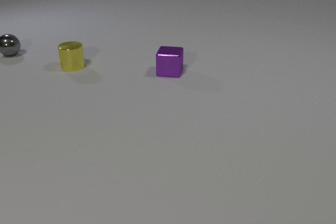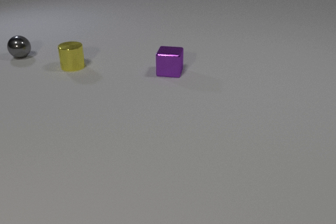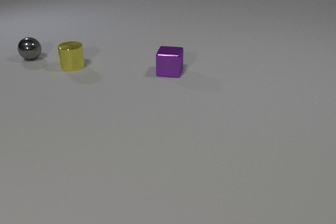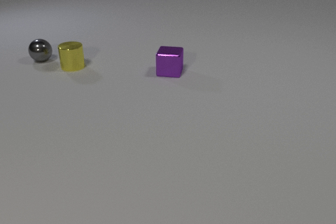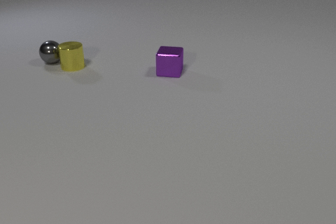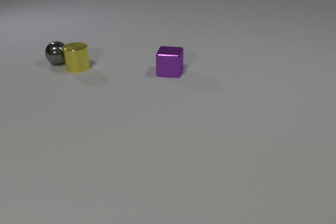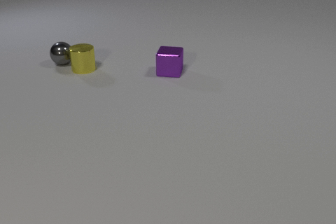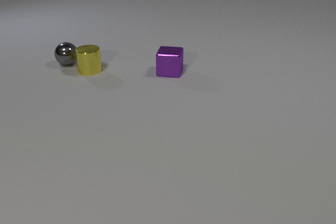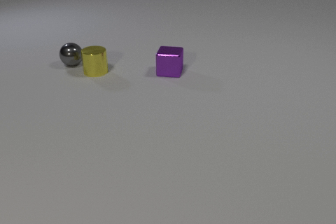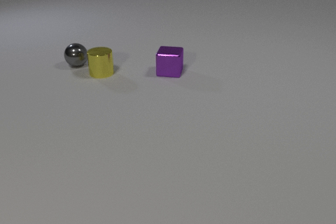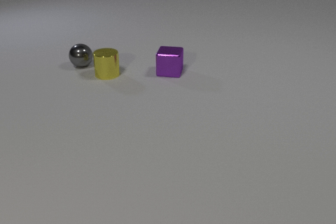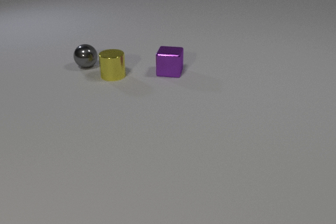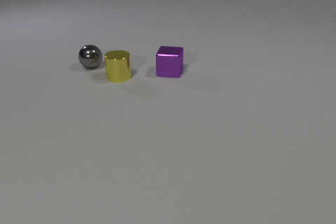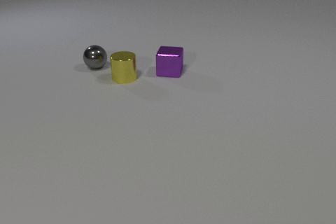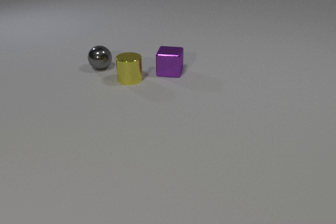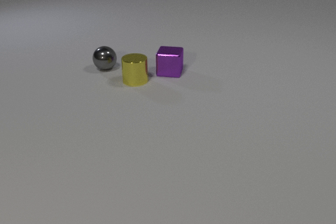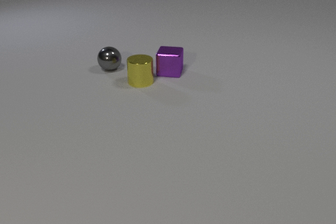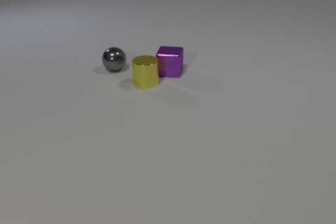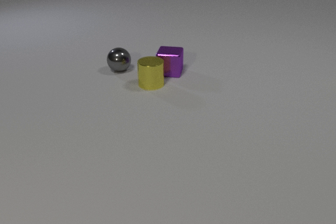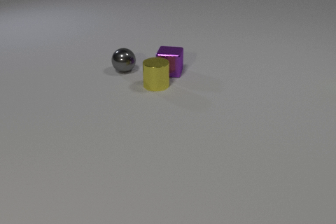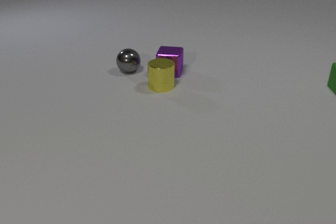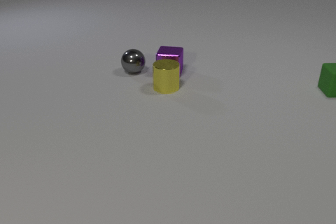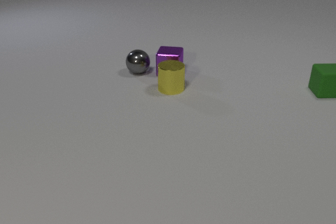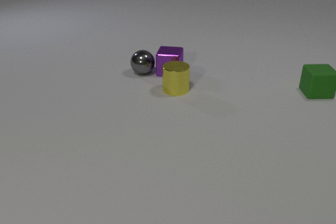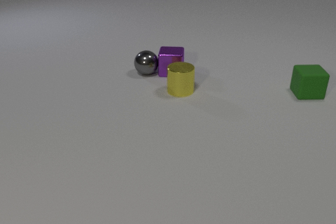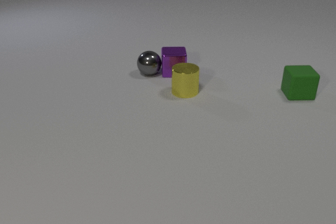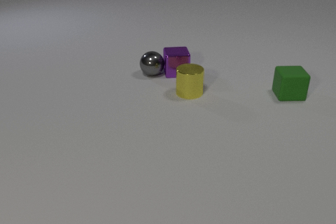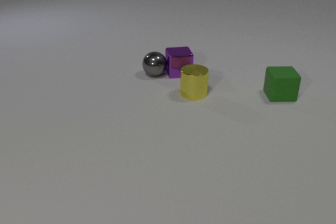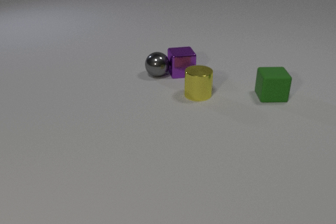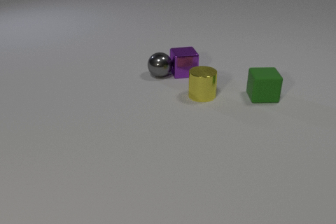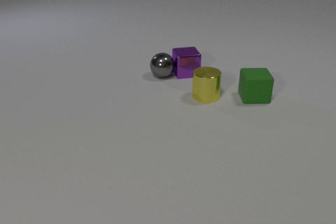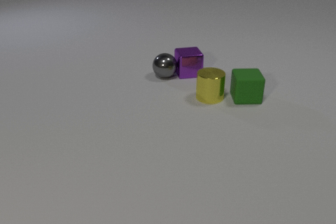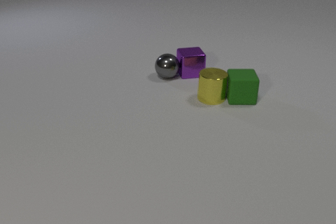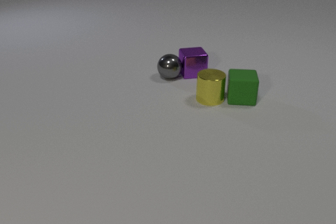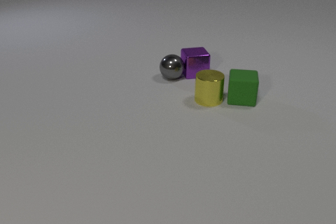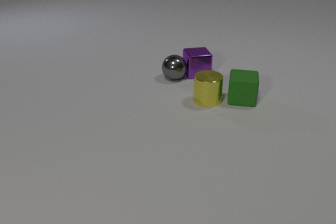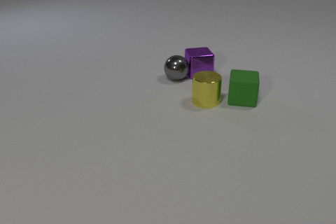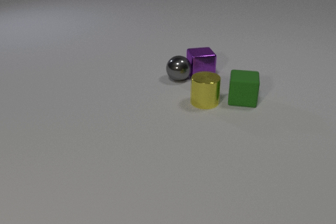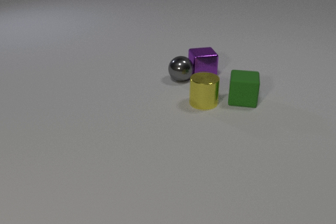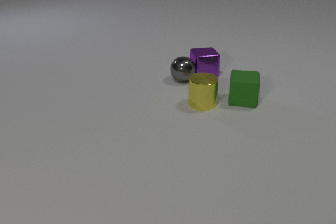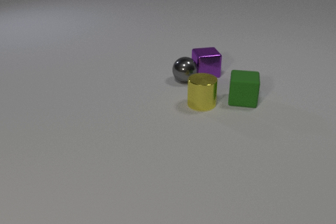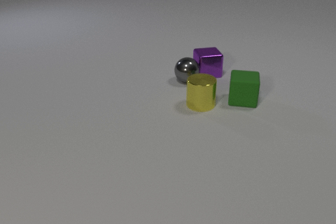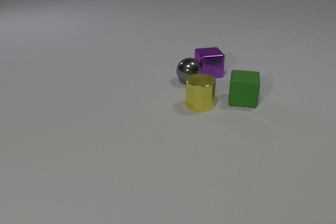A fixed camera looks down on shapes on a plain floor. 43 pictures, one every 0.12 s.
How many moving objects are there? 4.
Are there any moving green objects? yes.
What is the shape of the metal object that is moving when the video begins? sphere.
0.00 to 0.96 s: The gray metal sphere rolls to the right and toward the camera. The yellow metal cylinder slides to the right and toward the camera. The gray metal sphere and the yellow metal cylinder collide.
0.96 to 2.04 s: The gray metal sphere rolls to the right and toward the camera. The yellow metal cylinder slides to the right and toward the camera.
2.04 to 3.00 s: The gray metal sphere rolls to the right. The yellow metal cylinder slides to the right and toward the camera. The green rubber cube comes in at the right edge, slides to the left and toward the camera. The gray metal sphere and the purple metal cube collide.
3.00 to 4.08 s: The gray metal sphere rolls to the right and toward the camera. The yellow metal cylinder slides to the right and toward the camera. The green rubber cube slides to the left and toward the camera. The purple metal cube slides to the right. The yellow metal cylinder and the green rubber cube collide.
4.08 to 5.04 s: The gray metal sphere rolls to the right and toward the camera. The yellow metal cylinder slides toward the camera and to the left. The purple metal cube slides to the right.
